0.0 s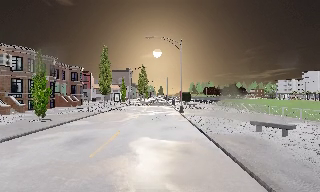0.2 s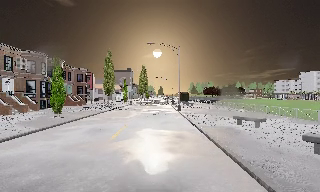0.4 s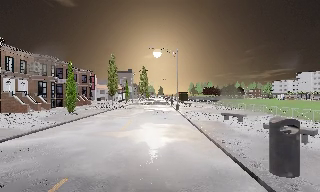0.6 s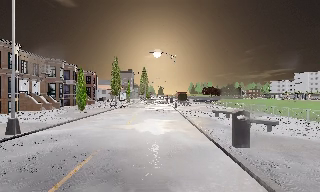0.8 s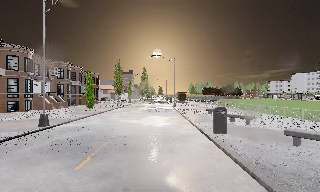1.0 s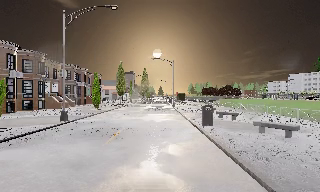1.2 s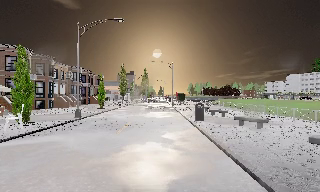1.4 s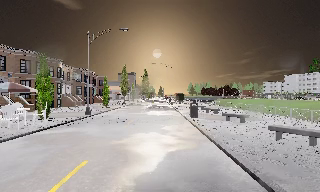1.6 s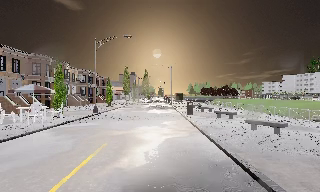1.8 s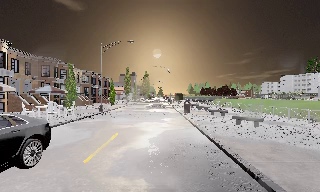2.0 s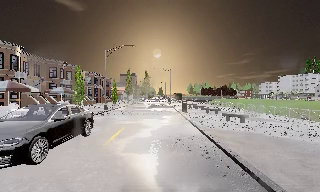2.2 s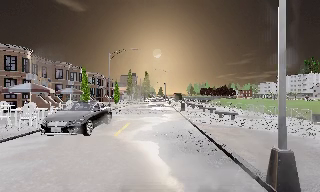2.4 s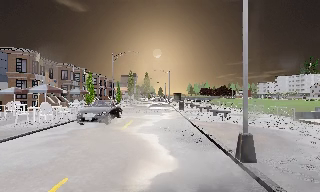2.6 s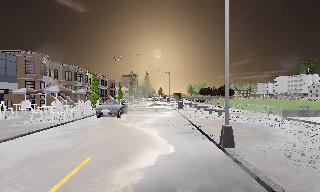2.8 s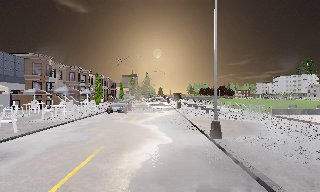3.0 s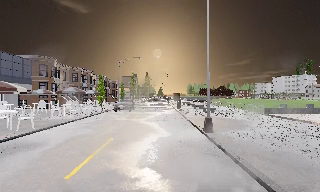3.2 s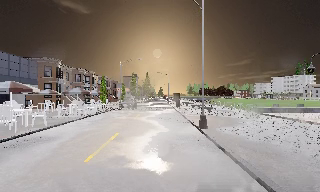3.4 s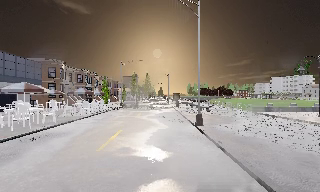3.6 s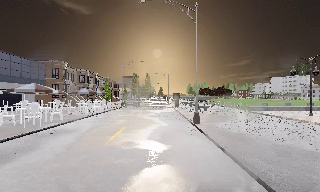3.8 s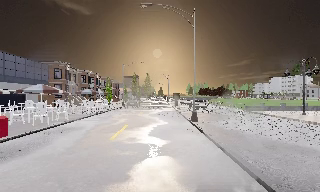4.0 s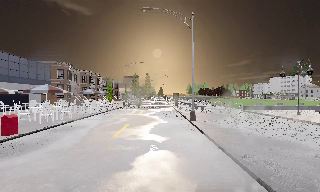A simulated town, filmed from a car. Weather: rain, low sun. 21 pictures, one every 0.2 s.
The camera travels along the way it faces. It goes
backward.
0.0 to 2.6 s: The camera travels backward, about 20 m, so what stands in front gets smaller.
2.6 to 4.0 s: The camera travels backward, about 6 m, so what stands in front gets smaller. It loses speed.
The film runs backward here.
